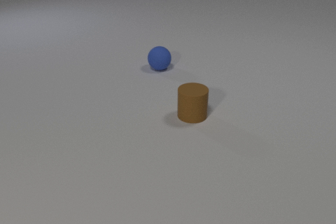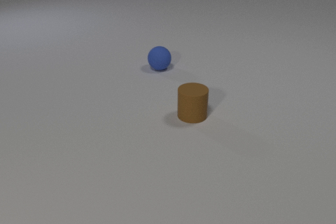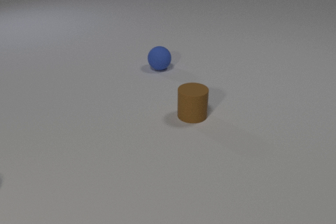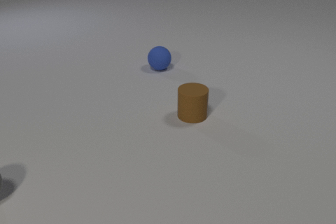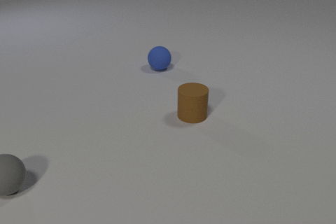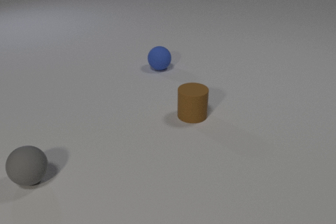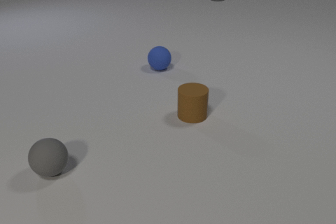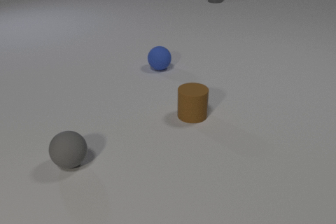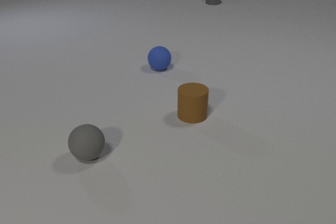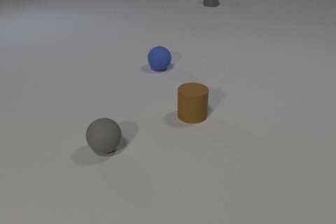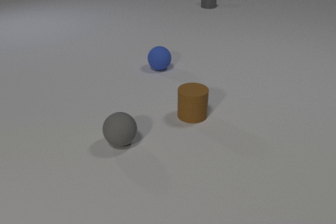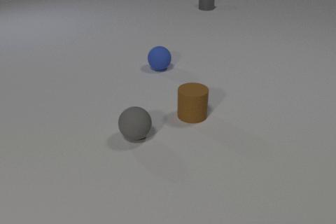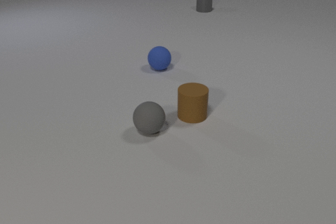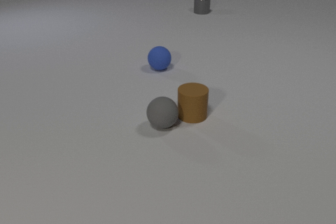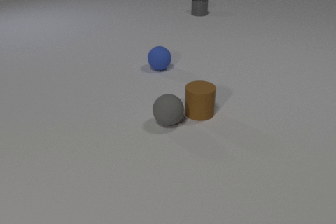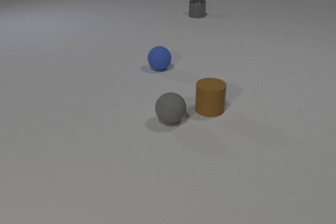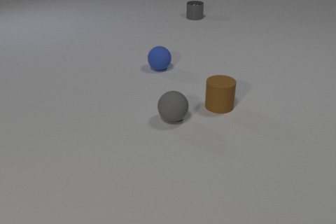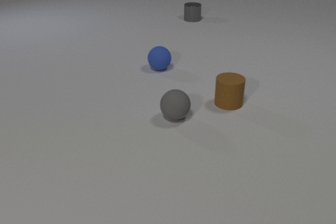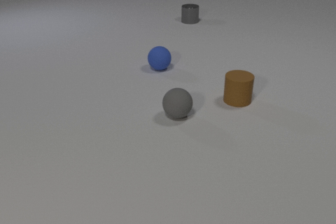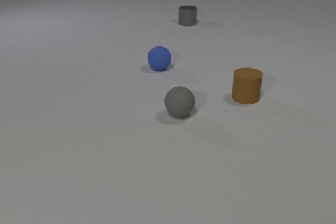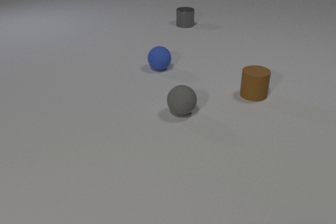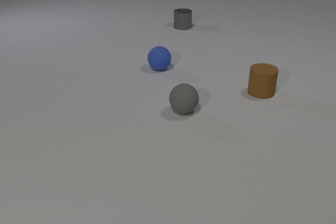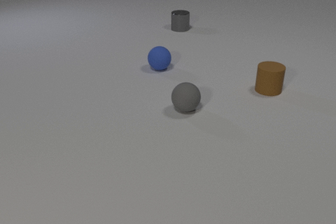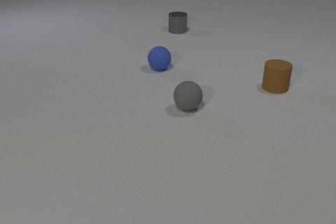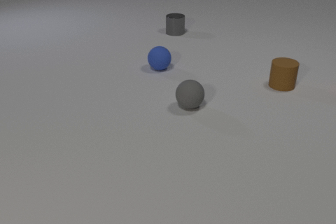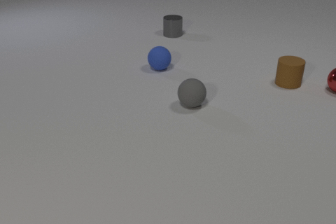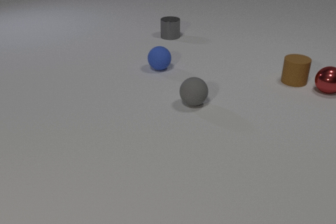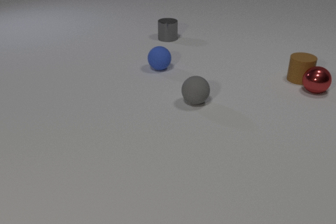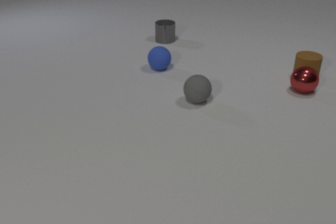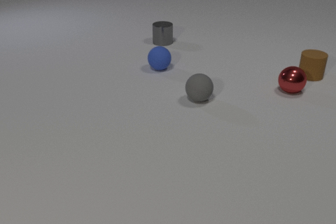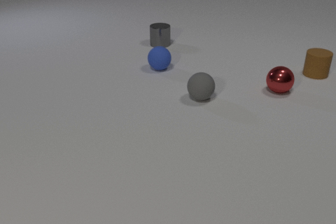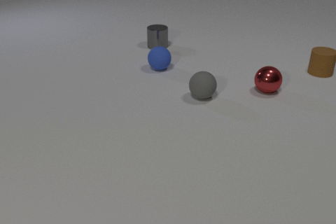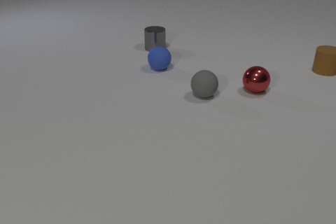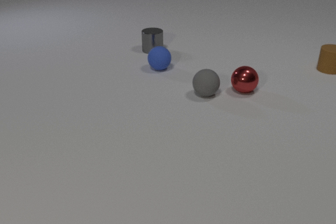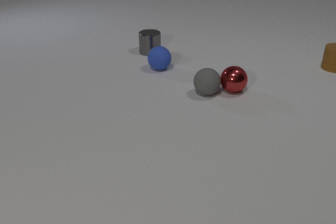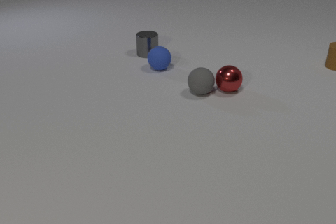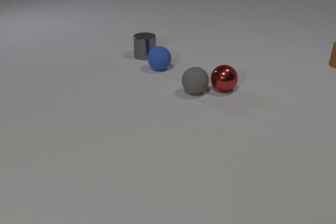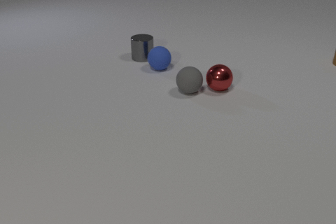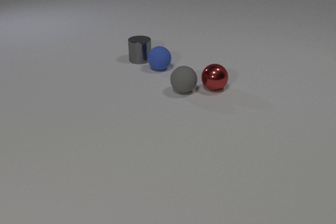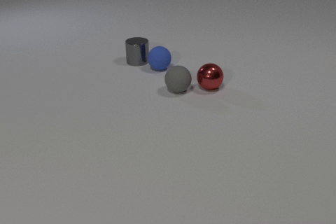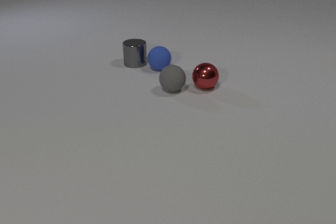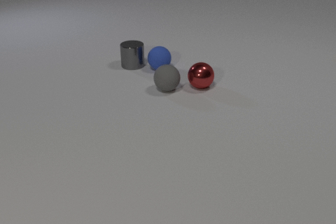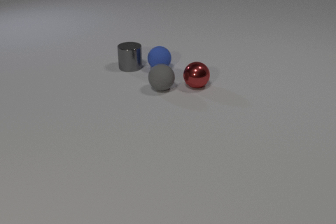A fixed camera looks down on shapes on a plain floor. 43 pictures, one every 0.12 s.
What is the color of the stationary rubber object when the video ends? blue.
How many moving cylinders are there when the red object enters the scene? 2.
How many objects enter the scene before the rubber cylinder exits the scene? 3.
0.00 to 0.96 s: The gray rubber sphere comes in at the left edge, rolls to the right. The gray metal cylinder comes in at the top edge, slides toward the camera.
0.96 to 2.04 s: The gray rubber sphere rolls to the right and away from the camera. The brown rubber cylinder slides to the right and away from the camera. The gray metal cylinder slides toward the camera. The gray rubber sphere and the brown rubber cylinder collide.
2.04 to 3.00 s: The gray rubber sphere rolls away from the camera and to the right. The brown rubber cylinder slides away from the camera and to the right. The red metal sphere comes in at the right edge, rolls to the left. The gray metal cylinder slides toward the camera.
3.00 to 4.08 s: The gray rubber sphere rolls away from the camera and to the right. The brown rubber cylinder slides away from the camera and to the right. The red metal sphere rolls to the left. The gray metal cylinder slides toward the camera and to the left. The gray rubber sphere and the red metal sphere collide.
4.08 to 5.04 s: The gray rubber sphere rolls to the left. The brown rubber cylinder slides away from the camera and to the right, leaves at the right edge. The red metal sphere rolls to the left. The gray metal cylinder slides toward the camera and to the left.
